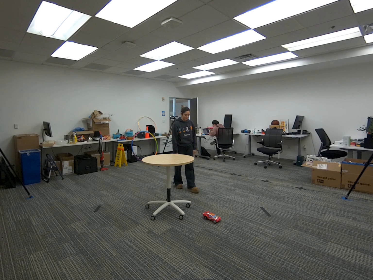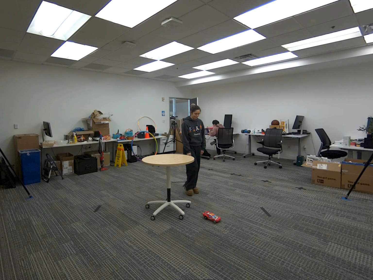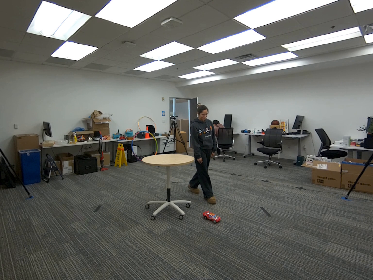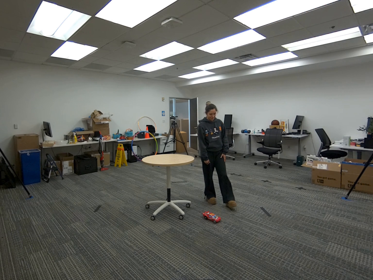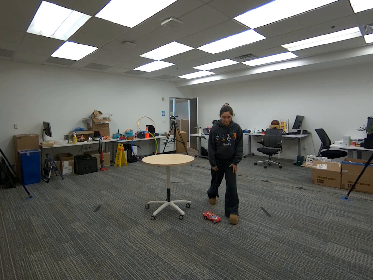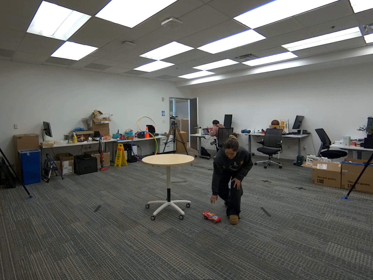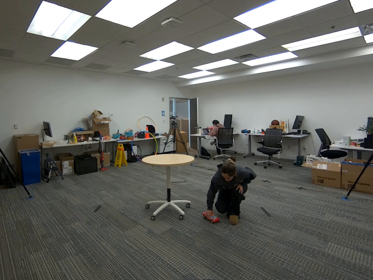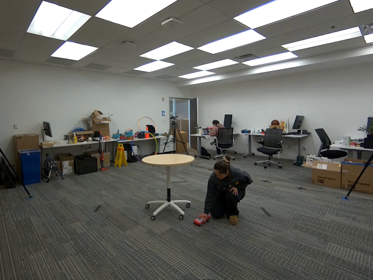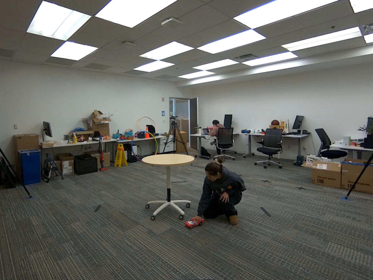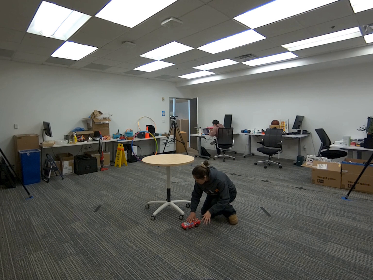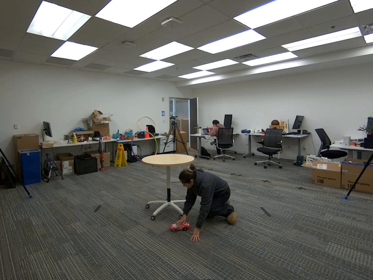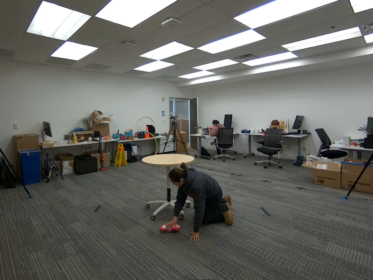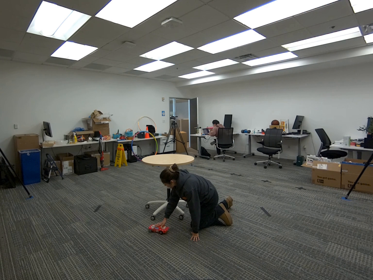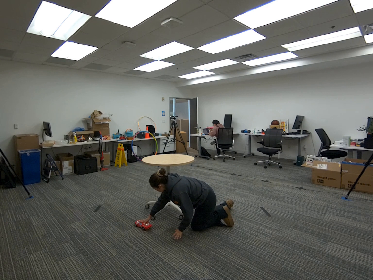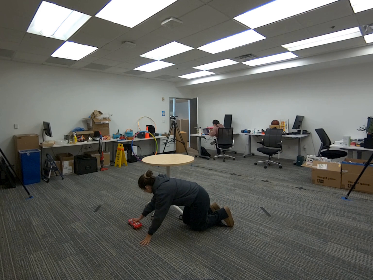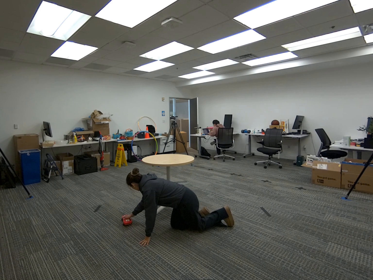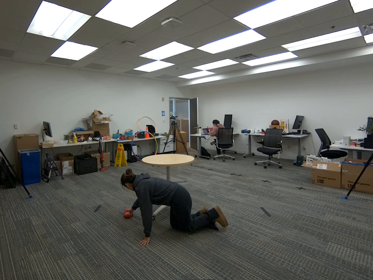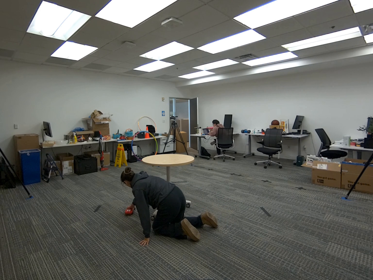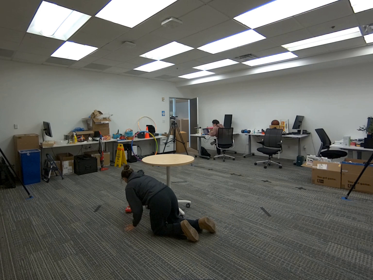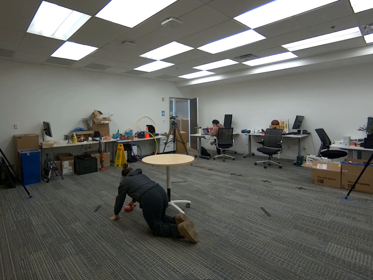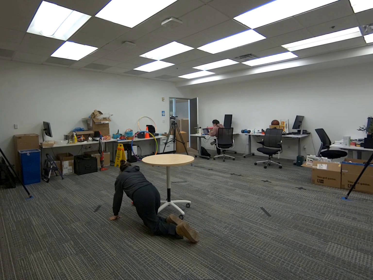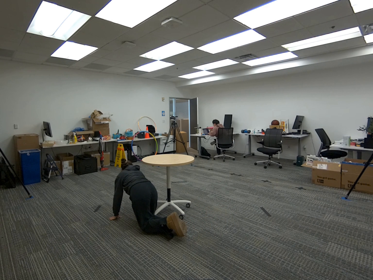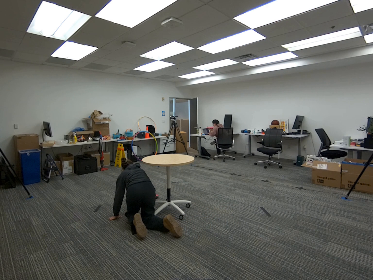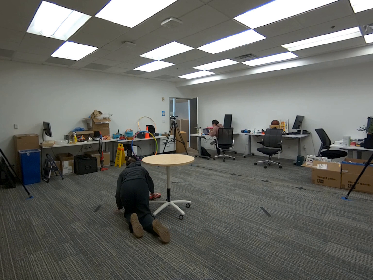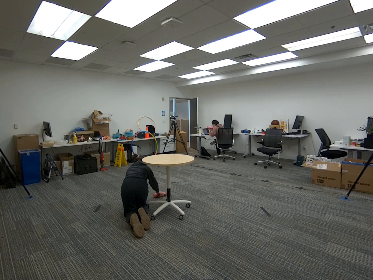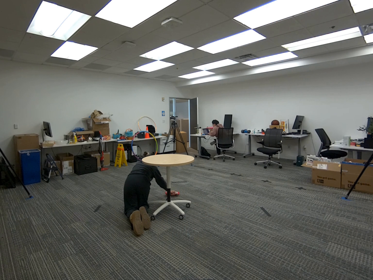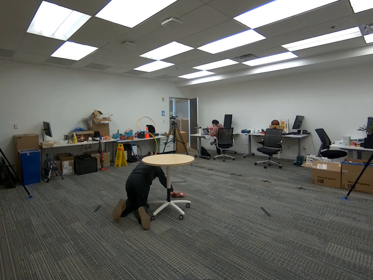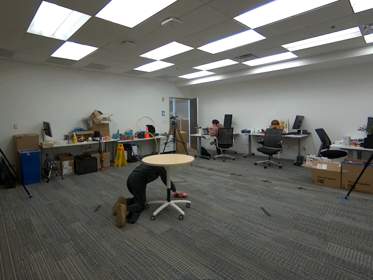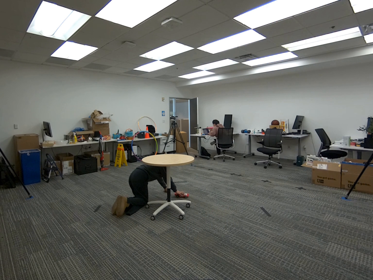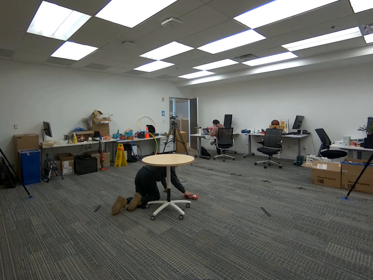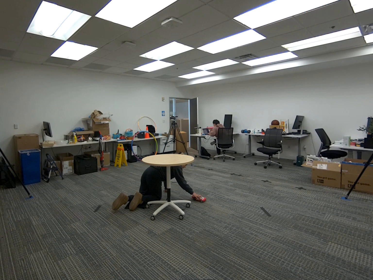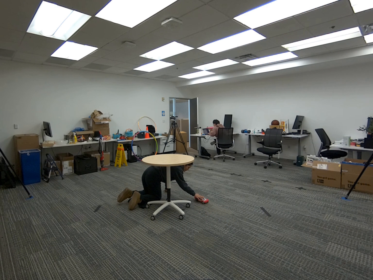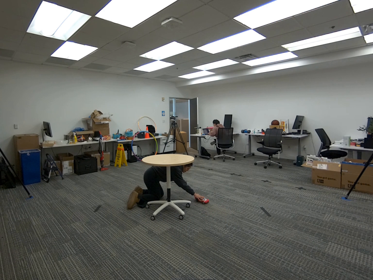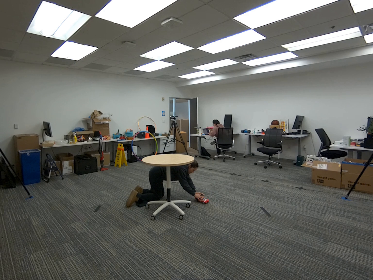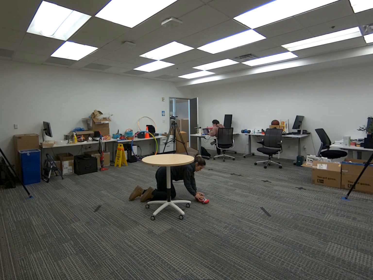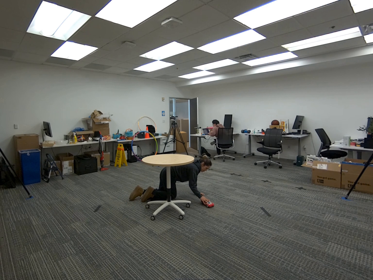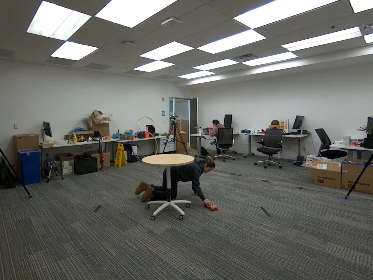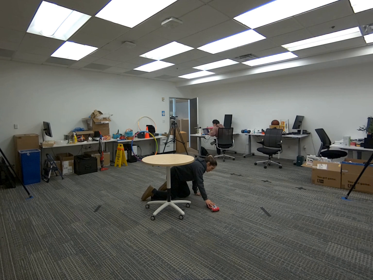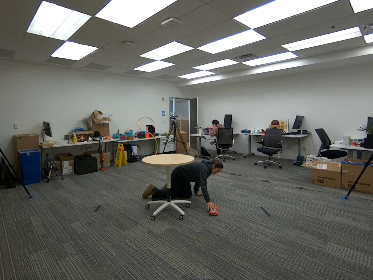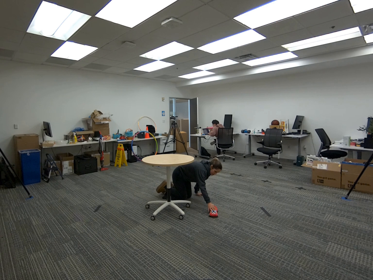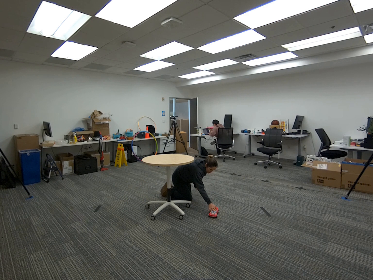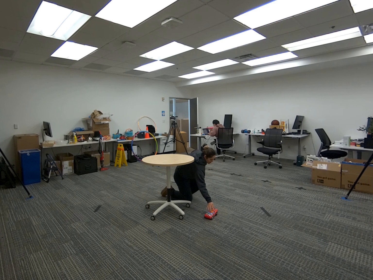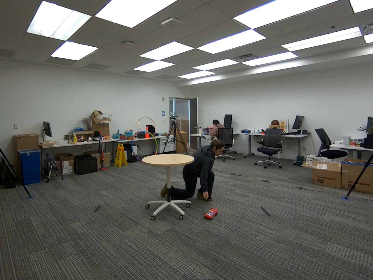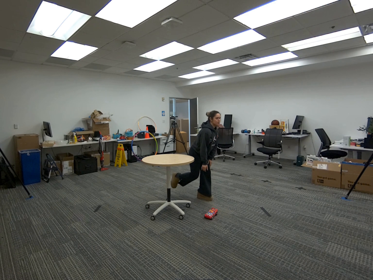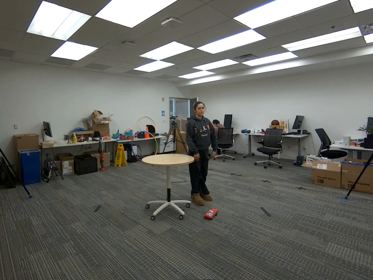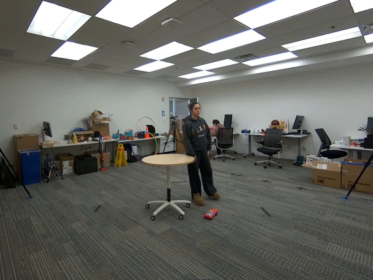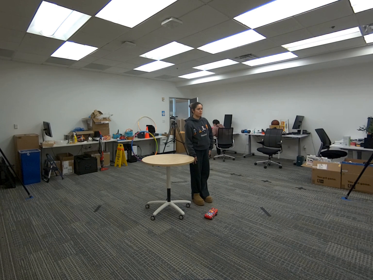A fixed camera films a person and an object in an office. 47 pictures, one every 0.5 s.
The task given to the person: Walk to the toy car on the ground and pick it up. Place it down and roll it around the table along the ground. Continue until finished.
